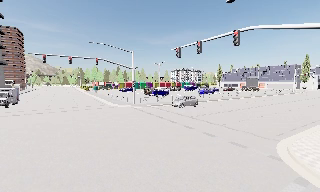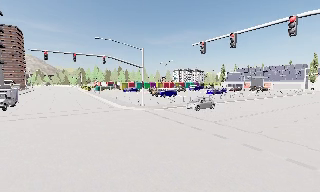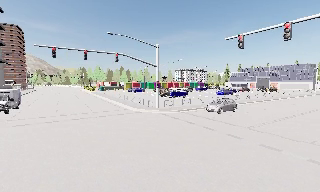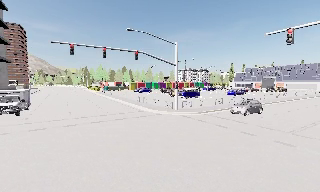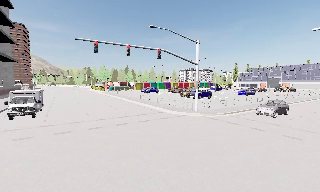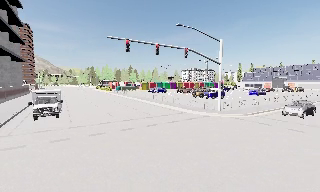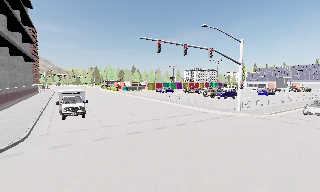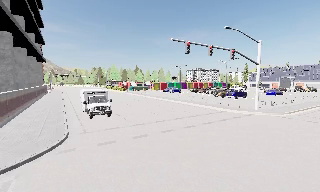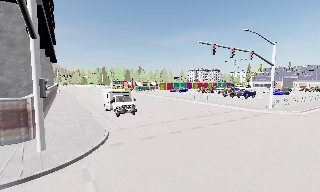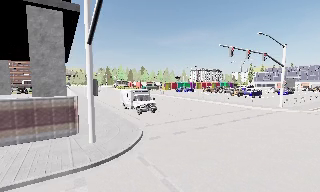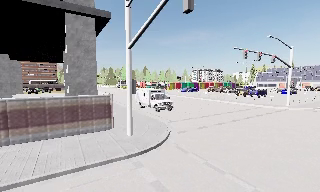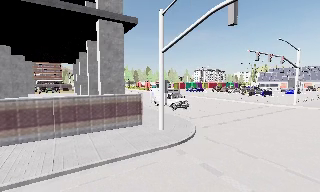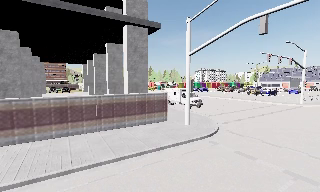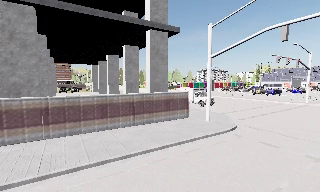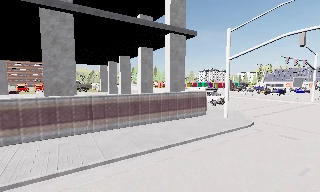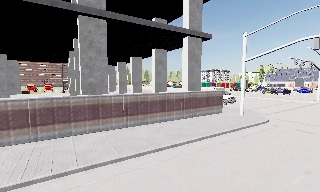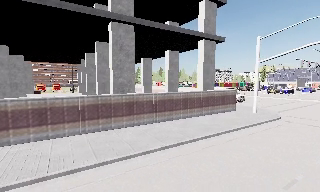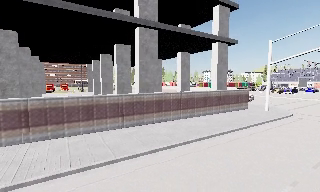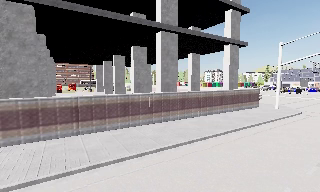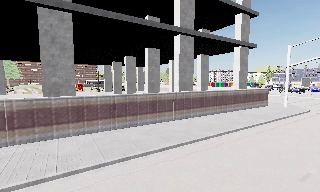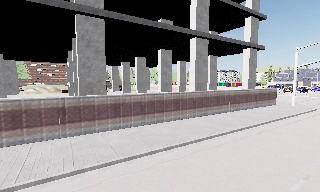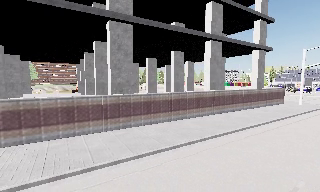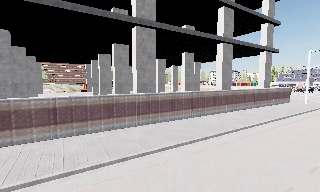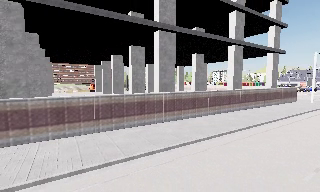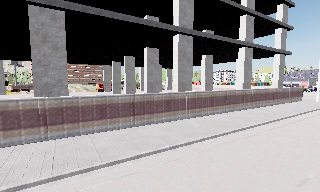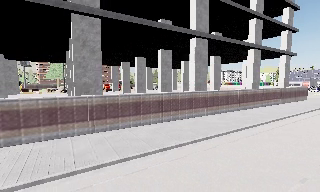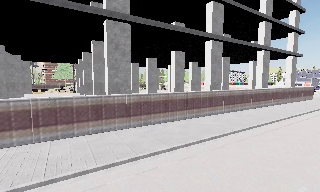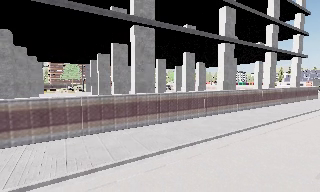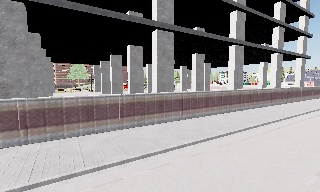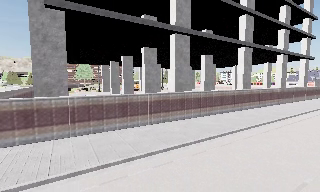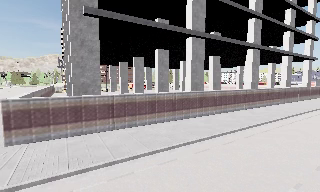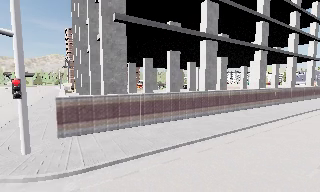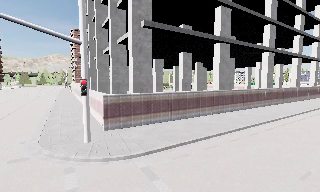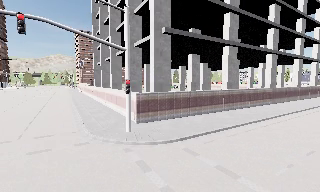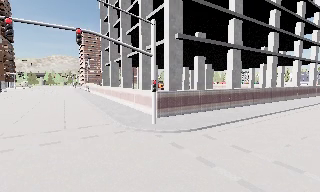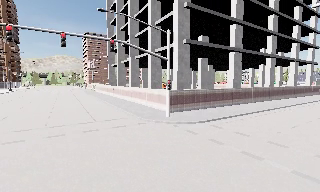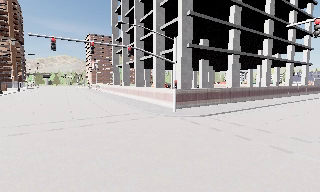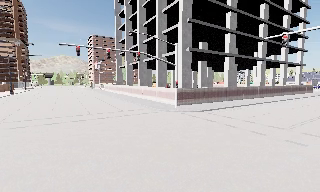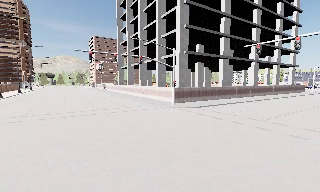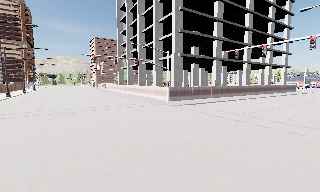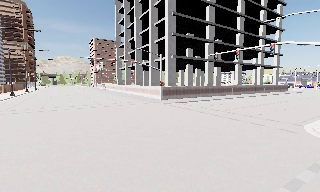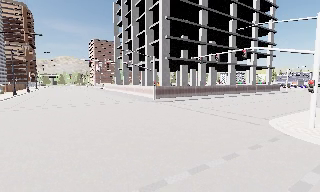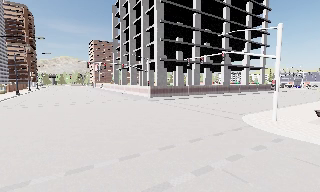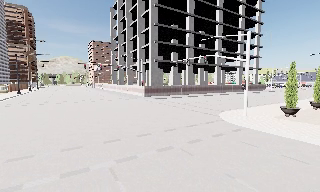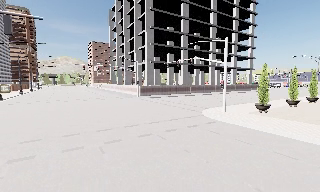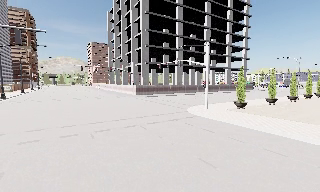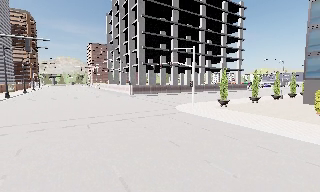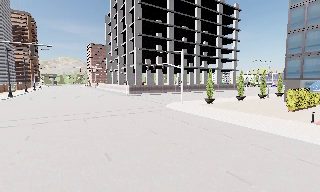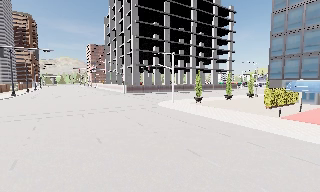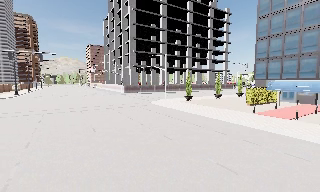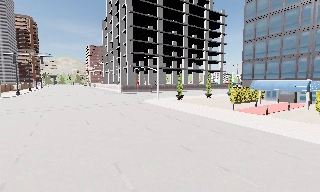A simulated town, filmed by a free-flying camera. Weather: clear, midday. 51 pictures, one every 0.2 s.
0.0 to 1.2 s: The camera travels to its left and forward, about 14 m, so close, fixed things drift to the right.
1.2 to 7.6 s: The camera travels to its left and backward, about 70 m, so close, fixed things drift to the right.
7.6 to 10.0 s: The camera travels backward and to its right, about 30 m, so what stands in front gets smaller.
The film runs forward here.
